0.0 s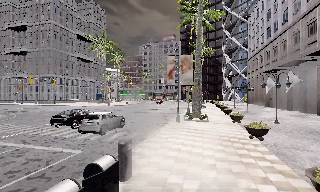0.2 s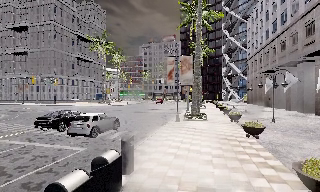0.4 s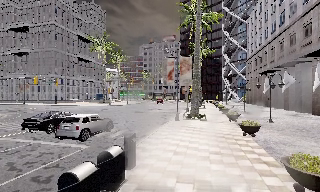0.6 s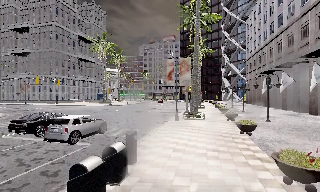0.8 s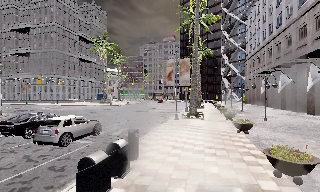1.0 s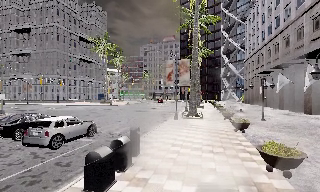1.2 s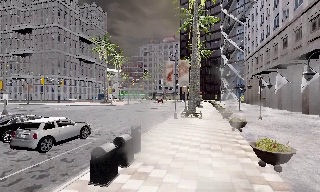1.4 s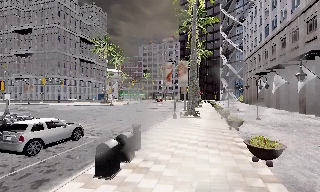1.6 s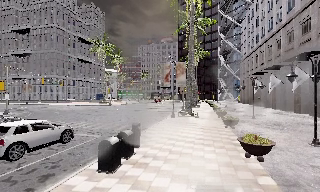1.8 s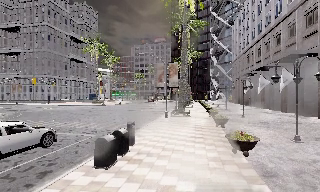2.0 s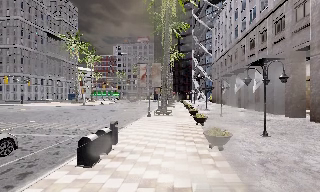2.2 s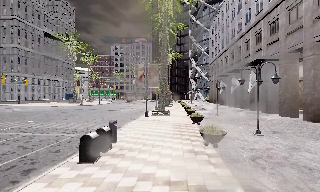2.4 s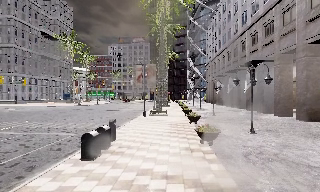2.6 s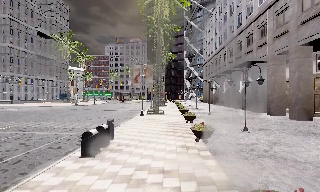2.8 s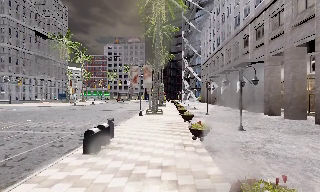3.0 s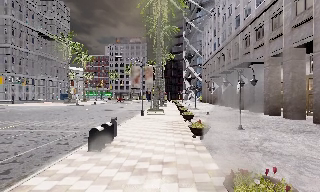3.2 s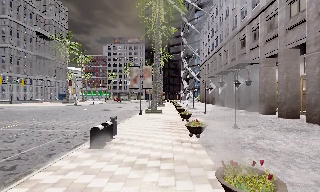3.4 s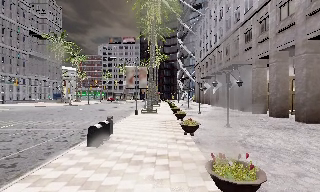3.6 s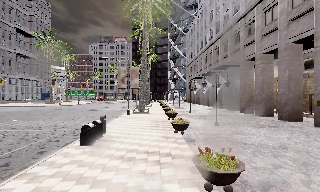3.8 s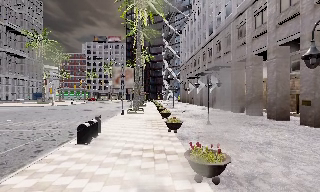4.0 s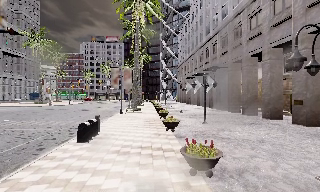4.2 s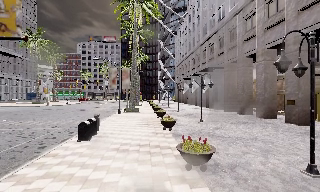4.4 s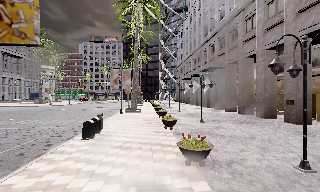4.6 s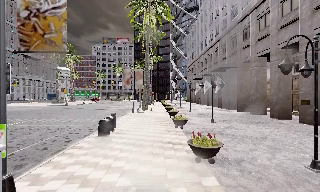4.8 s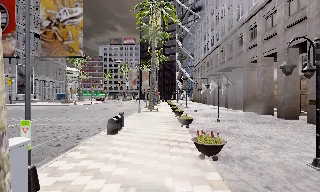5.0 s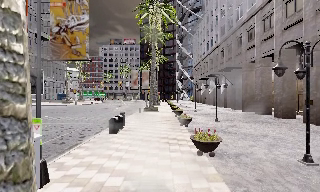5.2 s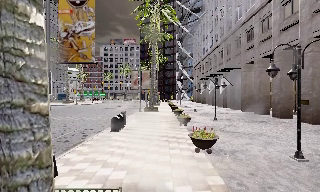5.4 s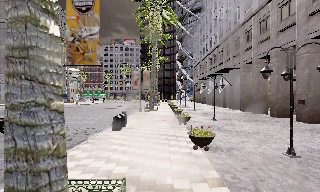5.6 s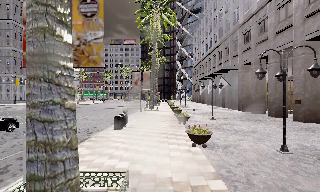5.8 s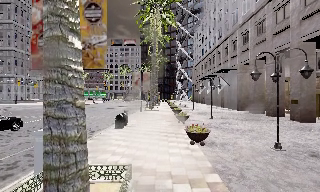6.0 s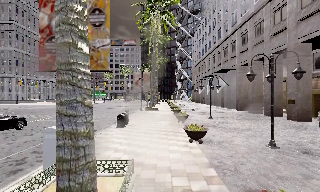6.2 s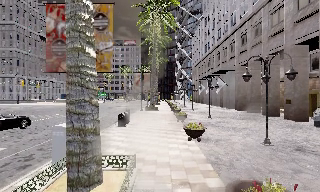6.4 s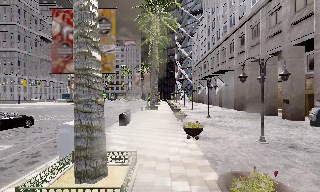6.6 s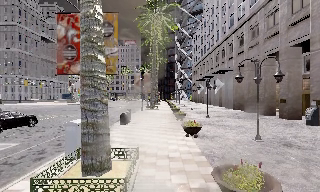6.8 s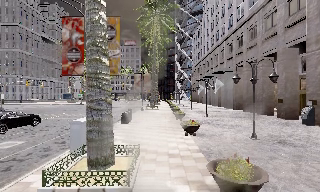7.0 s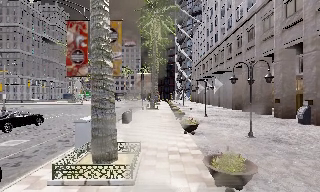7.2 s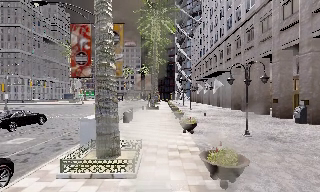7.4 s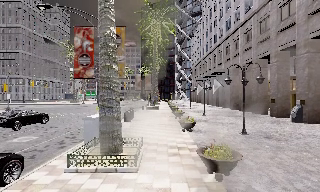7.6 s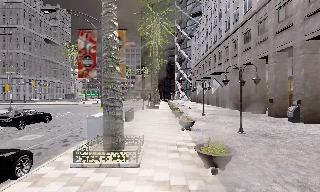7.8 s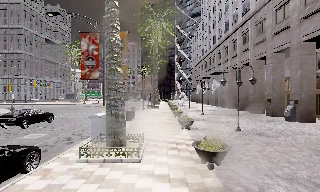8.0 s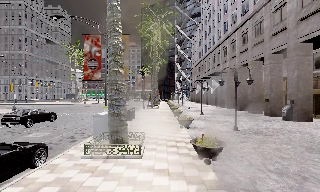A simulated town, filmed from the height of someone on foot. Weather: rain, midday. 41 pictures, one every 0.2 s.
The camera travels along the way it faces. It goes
backward.
0.0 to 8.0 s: The camera pans to its right, which is clockwise from overhead, by about 15 degrees. It travels backward, about 15 m, so what stands in front gets smaller.
The film runs backward here.
